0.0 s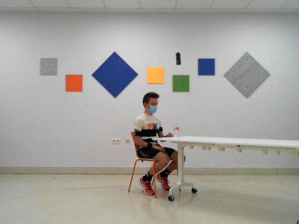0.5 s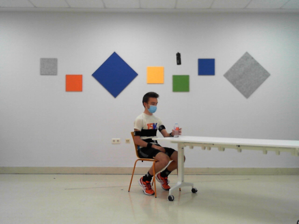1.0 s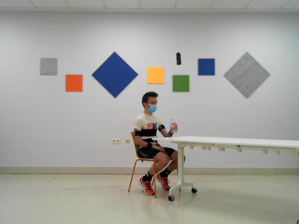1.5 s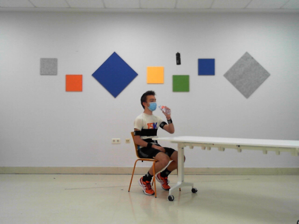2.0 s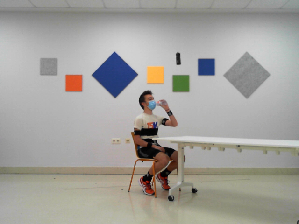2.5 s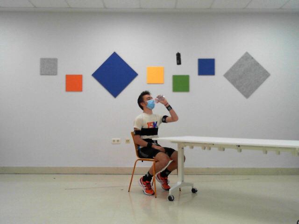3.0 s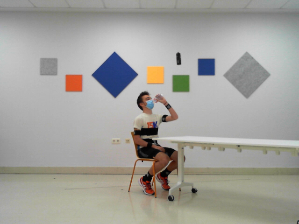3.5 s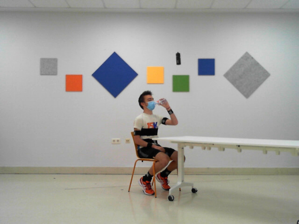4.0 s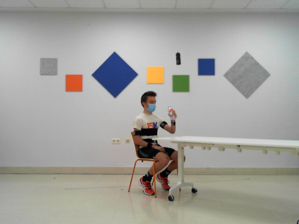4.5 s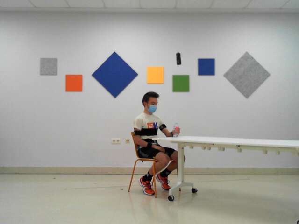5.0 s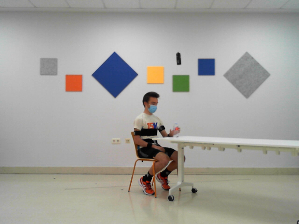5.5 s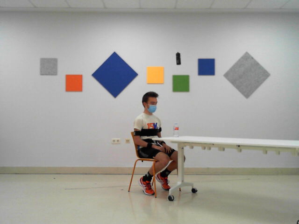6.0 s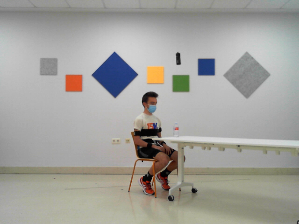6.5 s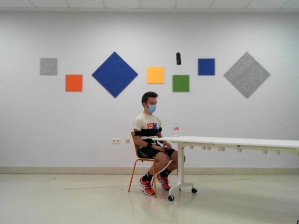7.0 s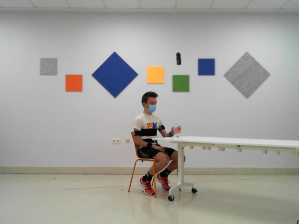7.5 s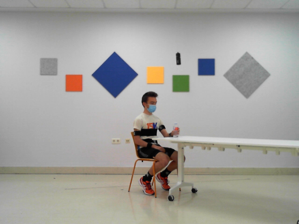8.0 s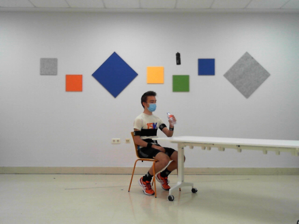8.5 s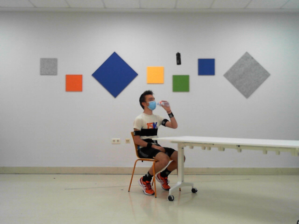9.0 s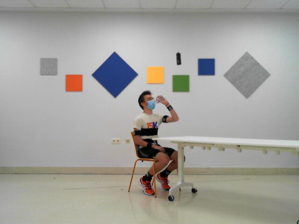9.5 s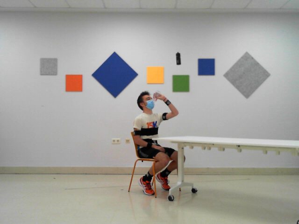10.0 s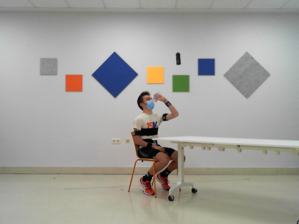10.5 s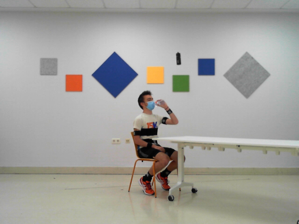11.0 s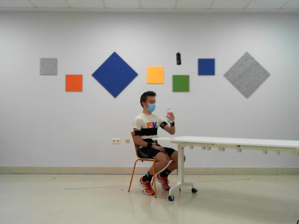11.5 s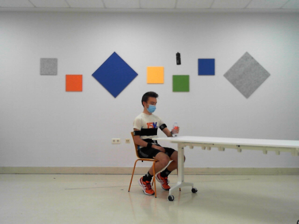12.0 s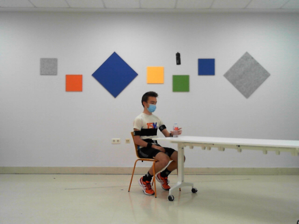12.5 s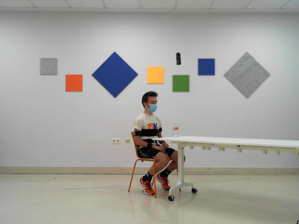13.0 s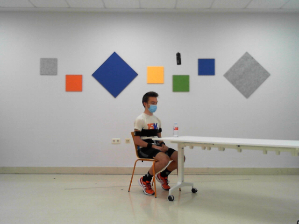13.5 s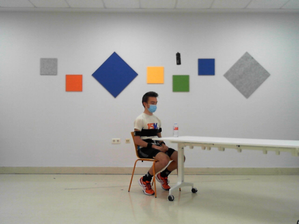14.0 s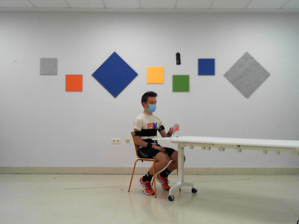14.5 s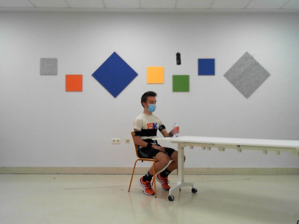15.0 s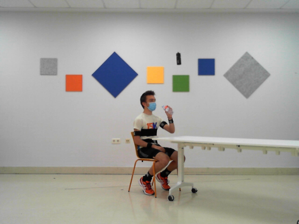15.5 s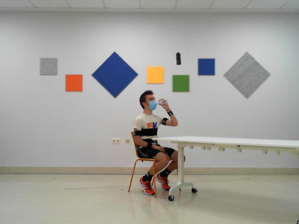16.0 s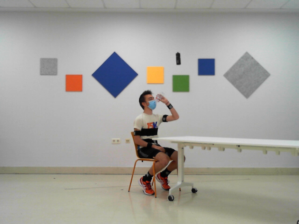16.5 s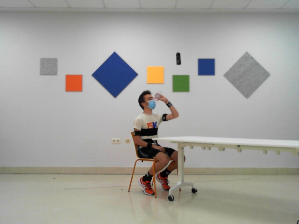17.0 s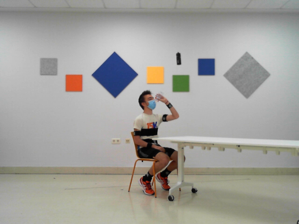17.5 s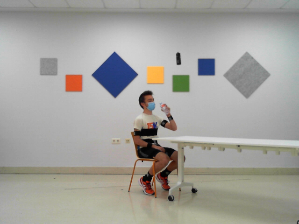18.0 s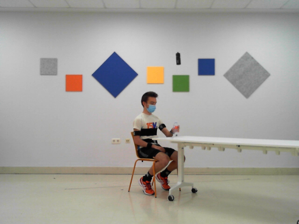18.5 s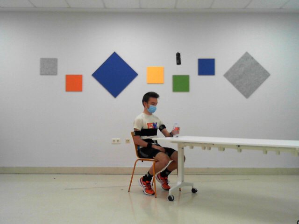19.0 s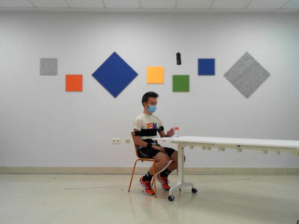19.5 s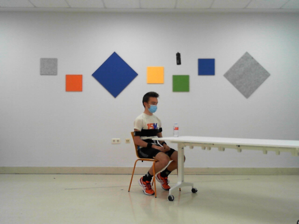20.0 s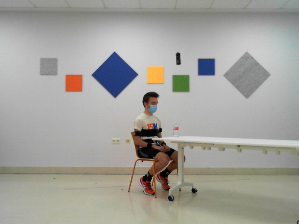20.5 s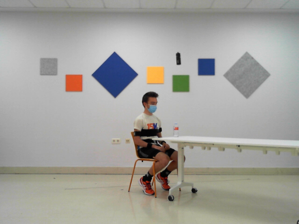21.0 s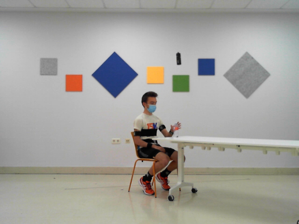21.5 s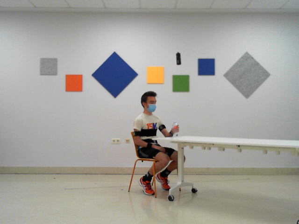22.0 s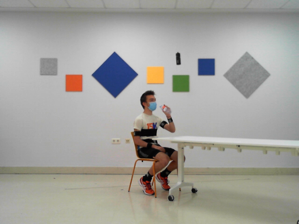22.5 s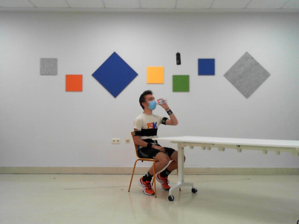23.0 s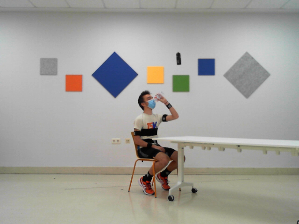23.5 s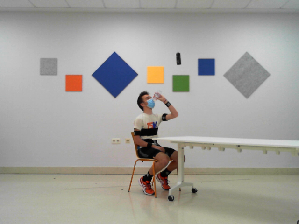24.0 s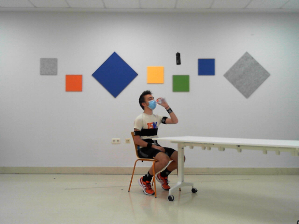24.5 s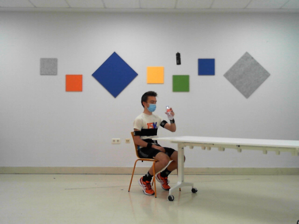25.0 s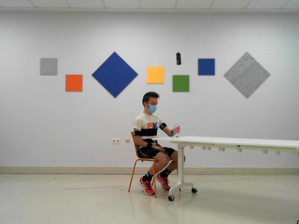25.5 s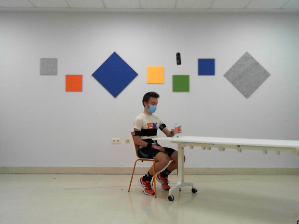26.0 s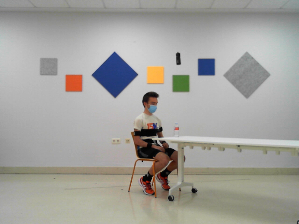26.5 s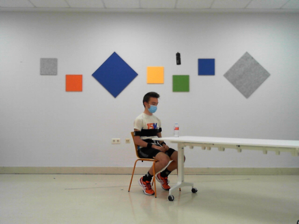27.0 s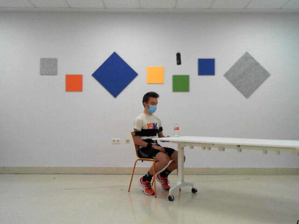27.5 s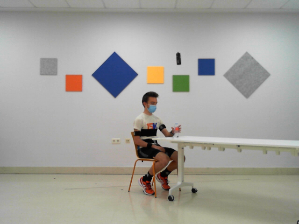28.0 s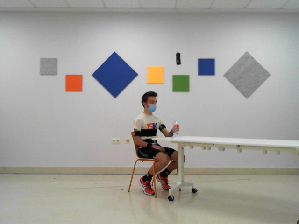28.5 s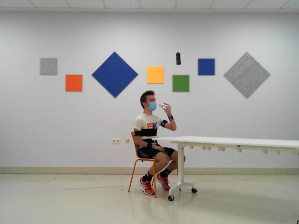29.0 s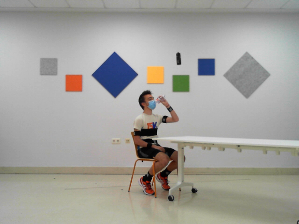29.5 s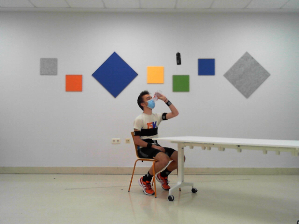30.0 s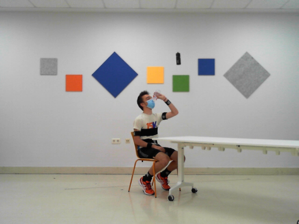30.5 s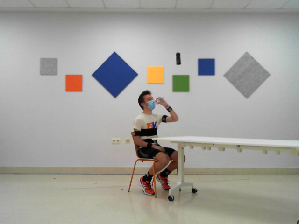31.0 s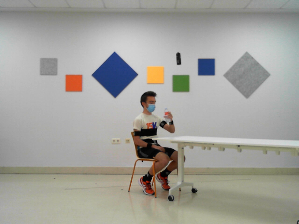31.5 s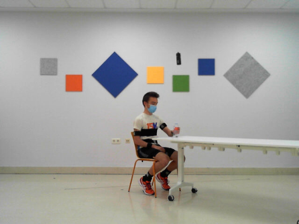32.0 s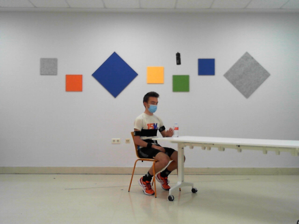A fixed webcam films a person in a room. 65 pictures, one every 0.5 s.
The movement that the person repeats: Drink from a bottle, left hand.
